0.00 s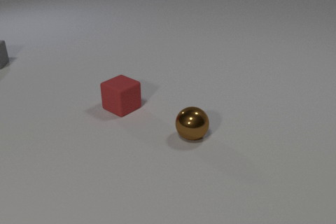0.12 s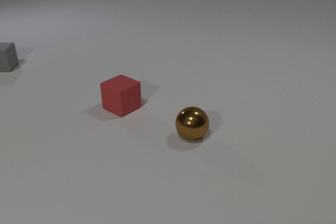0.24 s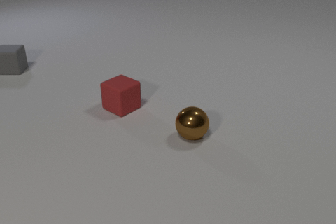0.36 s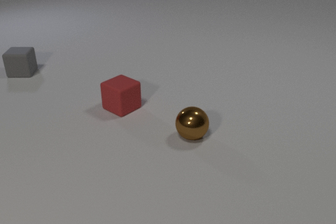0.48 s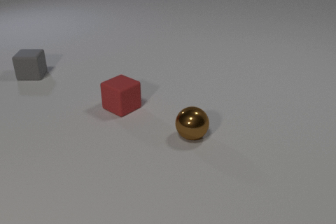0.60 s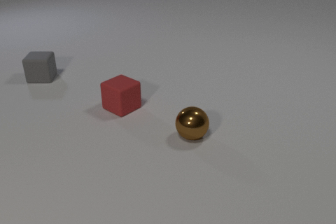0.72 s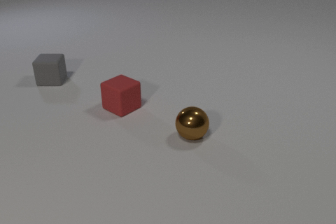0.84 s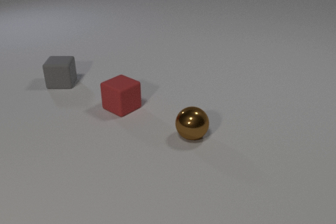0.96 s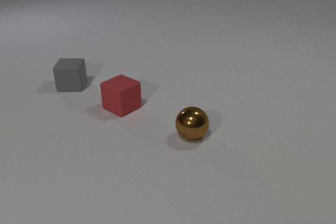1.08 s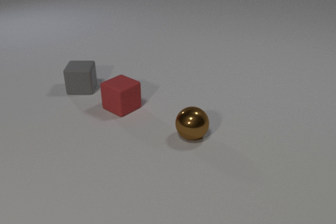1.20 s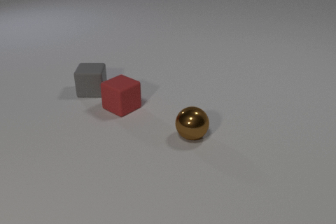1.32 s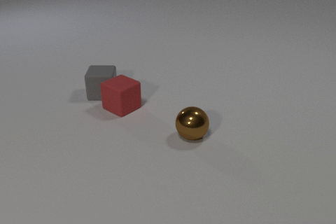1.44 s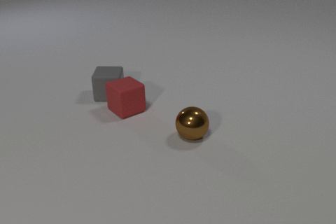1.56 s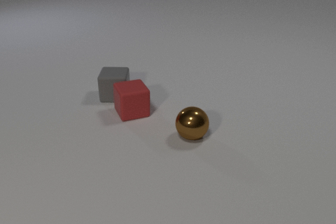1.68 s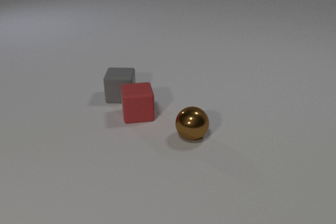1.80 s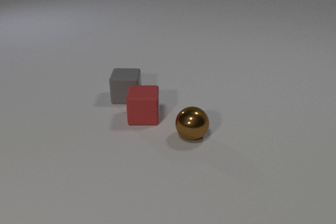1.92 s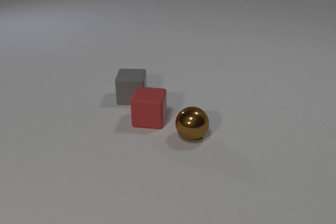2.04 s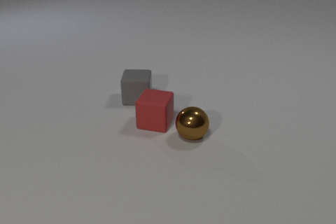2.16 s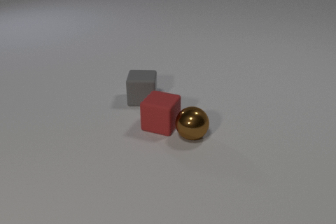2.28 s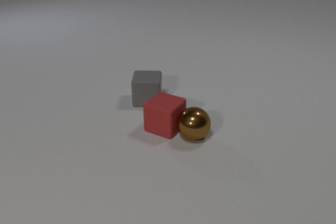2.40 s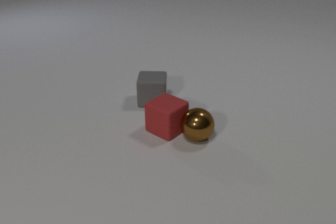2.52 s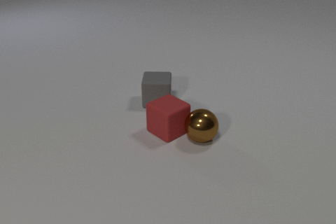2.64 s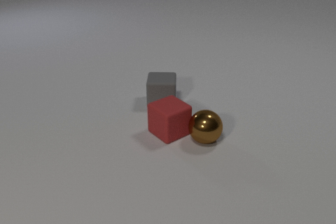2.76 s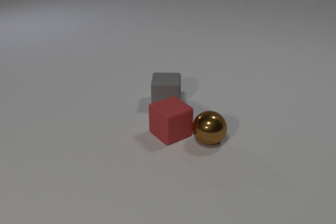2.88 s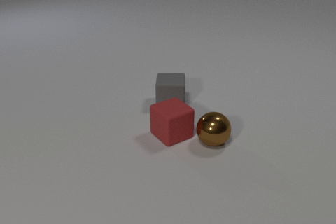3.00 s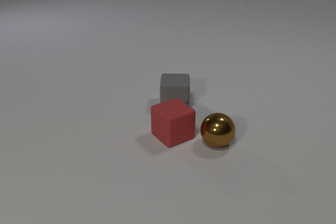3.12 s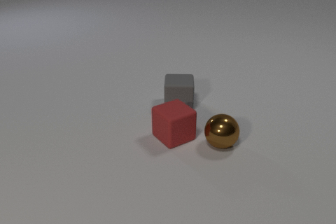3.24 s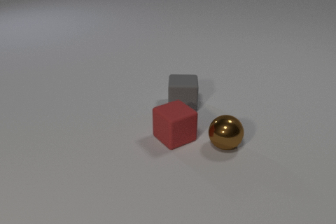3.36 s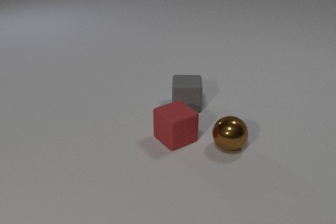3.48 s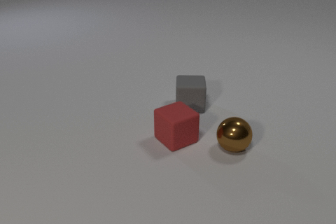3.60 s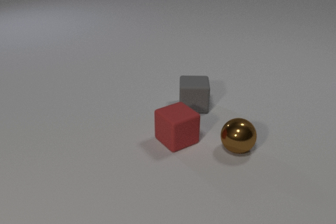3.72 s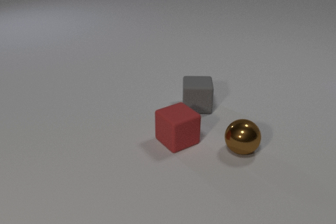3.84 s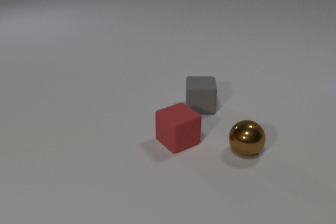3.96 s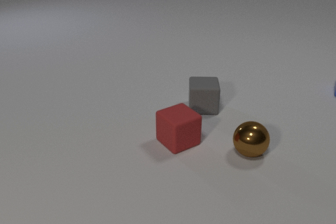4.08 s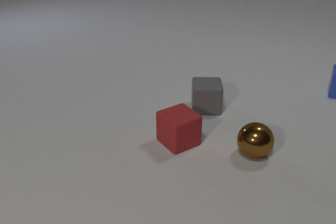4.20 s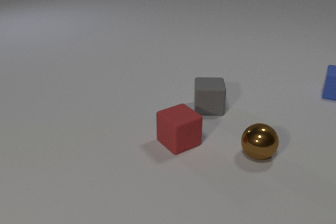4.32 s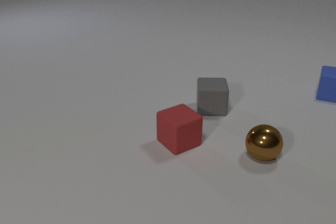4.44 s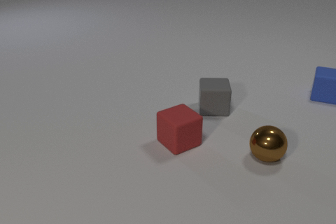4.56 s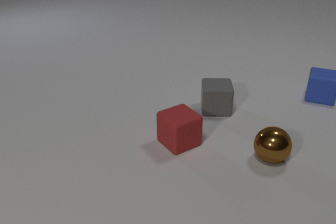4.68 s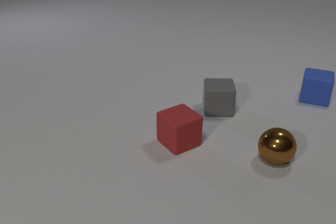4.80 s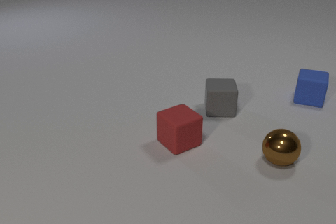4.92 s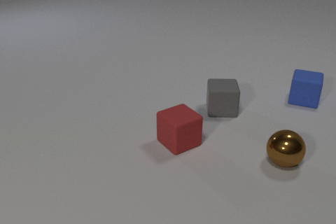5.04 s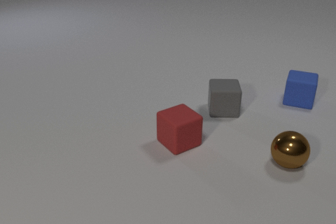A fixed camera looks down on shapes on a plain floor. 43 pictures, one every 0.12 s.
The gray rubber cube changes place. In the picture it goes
to the right.
The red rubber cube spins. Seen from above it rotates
clockwise.
0.00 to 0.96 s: The gray rubber cube slides toward the camera and to the right.
0.96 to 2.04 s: The gray rubber cube slides to the right and toward the camera. The red rubber cube slides to the right and toward the camera, spins so that its near face slides to the left, clockwise seen from above. The gray rubber cube and the red rubber cube collide.
2.04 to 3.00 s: The gray rubber cube slides to the right. The red rubber cube slides toward the camera and to the right, spins clockwise seen from above by about 45 degrees, its near face sliding to the left. The brown metal sphere rolls to the right. The red rubber cube and the brown metal sphere collide.
3.00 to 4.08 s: The gray rubber cube slides to the right. The red rubber cube slides toward the camera. The blue rubber cube comes in at the right edge. The brown metal sphere rolls to the right.
4.08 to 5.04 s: The gray rubber cube slides to the right. The blue rubber cube slides to the left and toward the camera. The brown metal sphere rolls to the right.
How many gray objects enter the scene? 0.
Are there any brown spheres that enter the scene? no.
Are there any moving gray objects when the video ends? yes.
